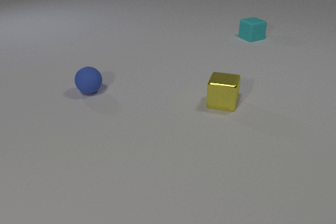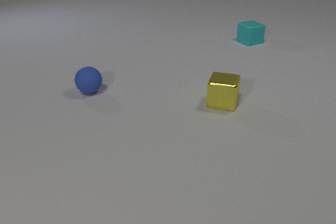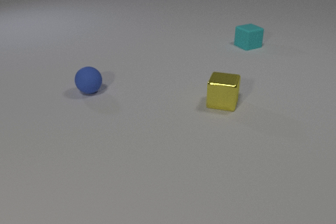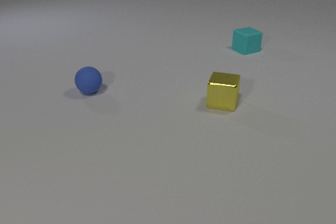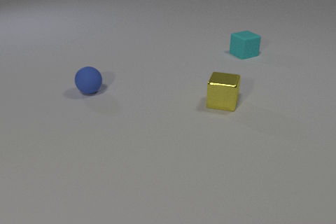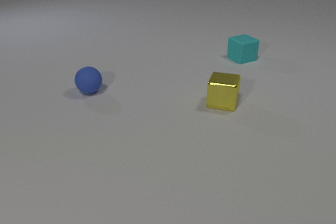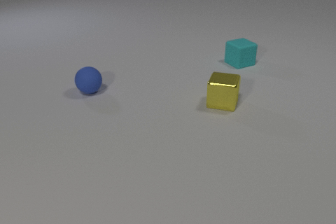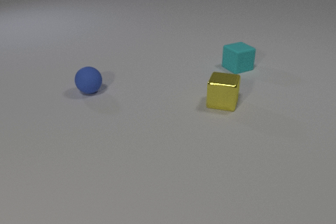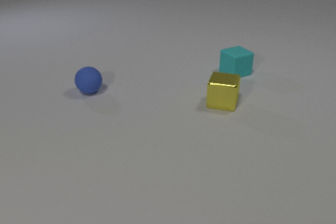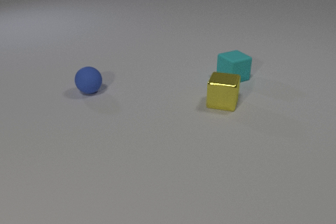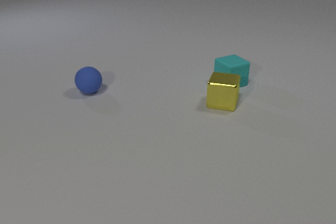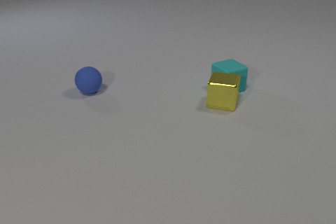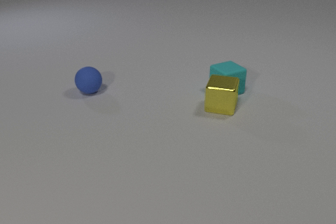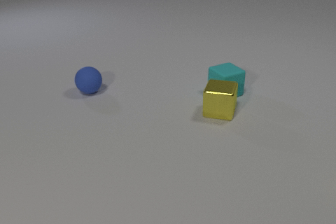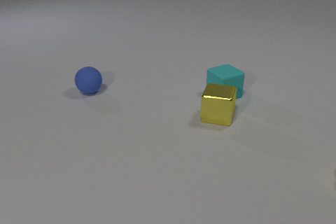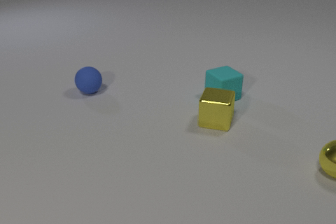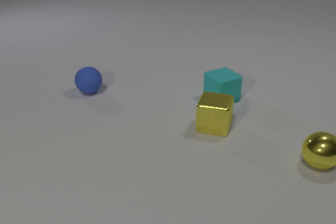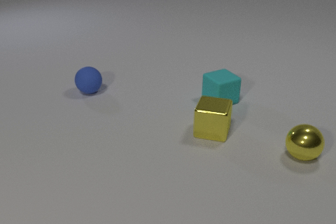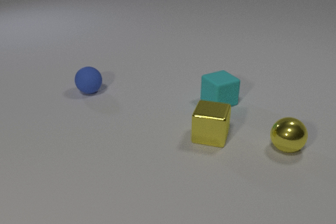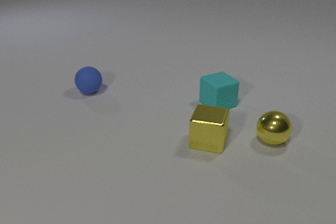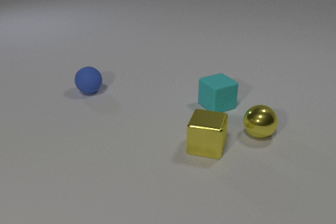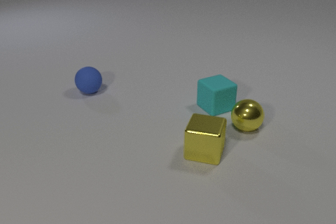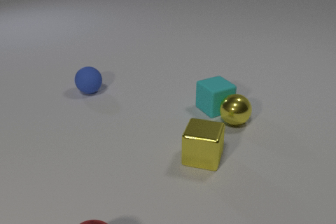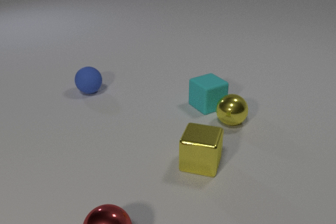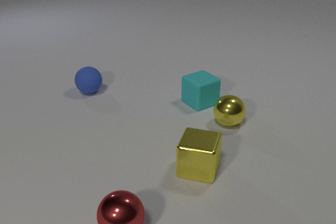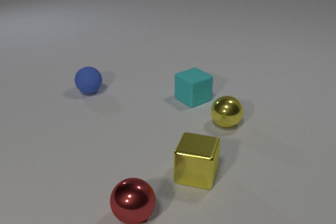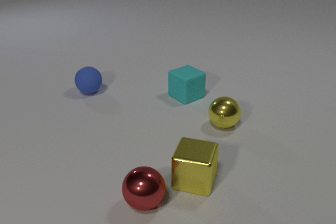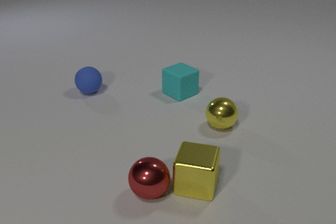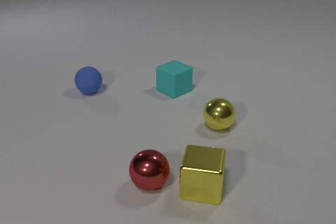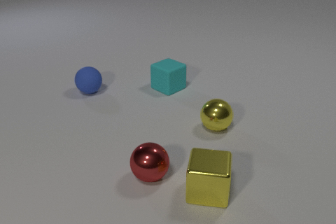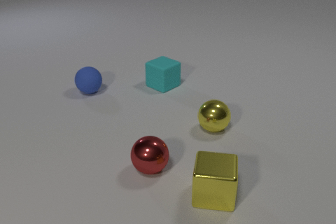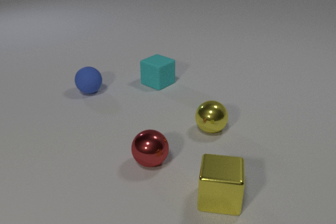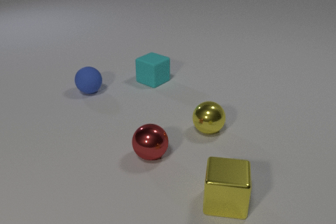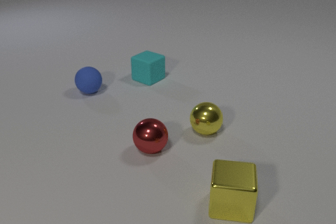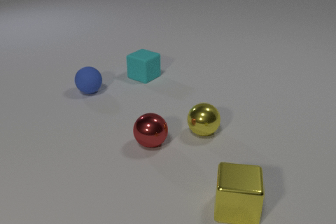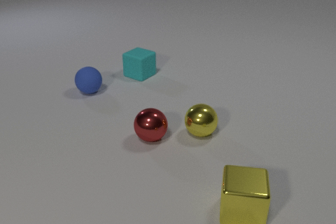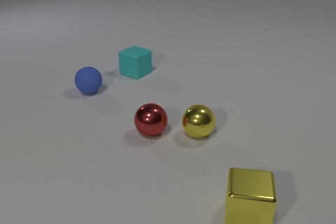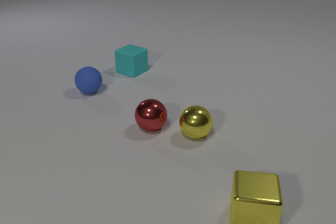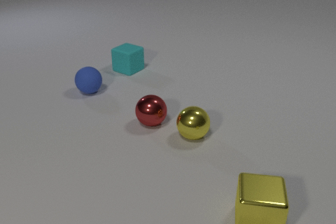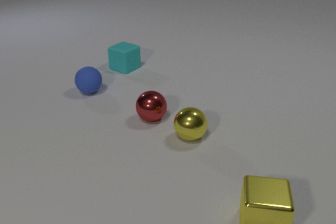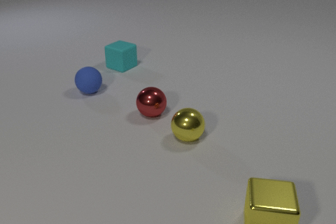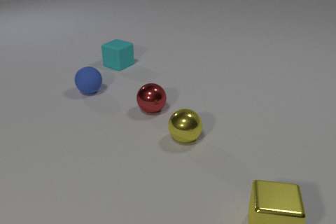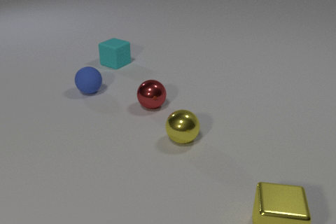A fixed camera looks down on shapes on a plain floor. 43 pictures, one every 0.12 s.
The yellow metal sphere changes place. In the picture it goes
to the left.
The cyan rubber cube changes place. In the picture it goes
to the left.
0.00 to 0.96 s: The cyan rubber cube slides toward the camera.
0.96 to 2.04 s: The cyan rubber cube slides toward the camera. The yellow metal cube slides toward the camera. The yellow metal sphere comes in at the right edge, rolls to the left and away from the camera. The cyan rubber cube and the yellow metal cube collide.
2.04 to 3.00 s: The cyan rubber cube slides to the left. The yellow metal cube slides toward the camera. The yellow metal sphere rolls to the left and away from the camera. The red metal sphere comes in at the bottom edge, rolls away from the camera and to the right. The cyan rubber cube and the yellow metal sphere collide.
3.00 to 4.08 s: The cyan rubber cube slides away from the camera and to the left. The yellow metal cube slides toward the camera and to the right. The yellow metal sphere rolls to the left and toward the camera. The red metal sphere rolls away from the camera. The yellow metal cube and the red metal sphere collide.
4.08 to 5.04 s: The cyan rubber cube slides away from the camera and to the left. The yellow metal cube slides to the right and toward the camera. The yellow metal sphere rolls to the left and toward the camera. The red metal sphere rolls away from the camera.
Are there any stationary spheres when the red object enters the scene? yes.
How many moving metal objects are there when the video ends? 3.
How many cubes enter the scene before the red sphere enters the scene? 0.
